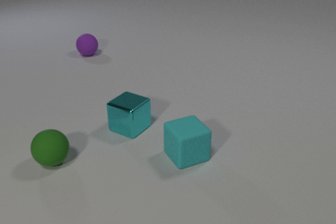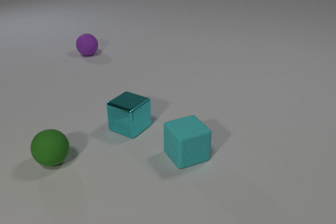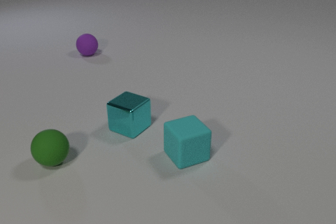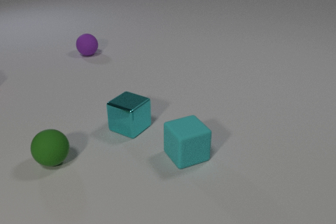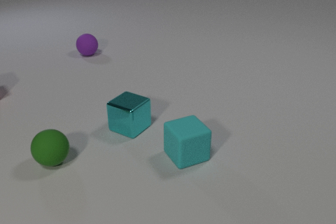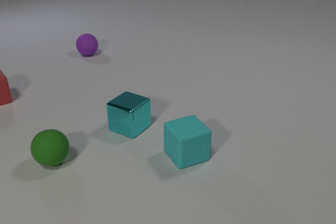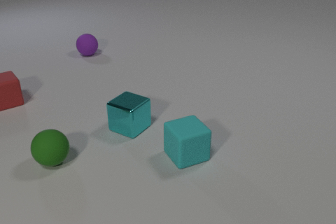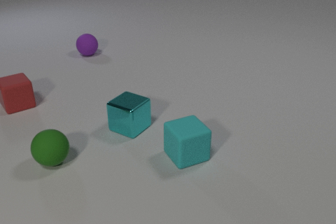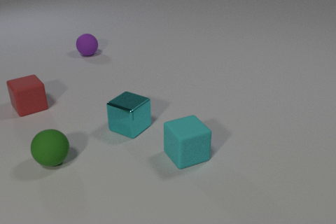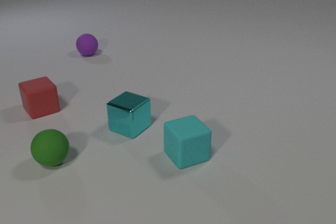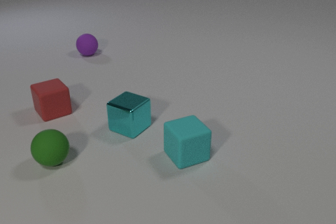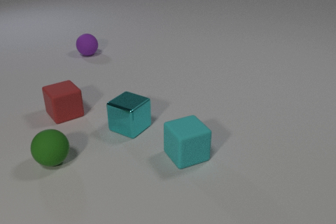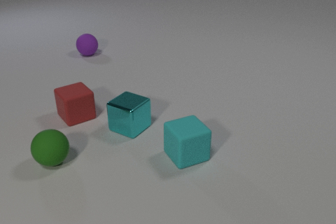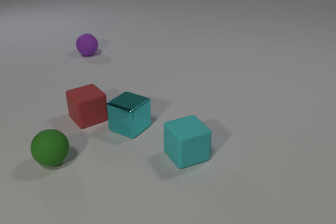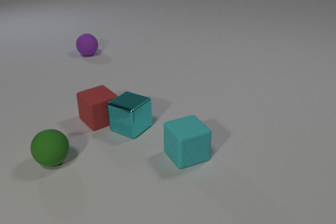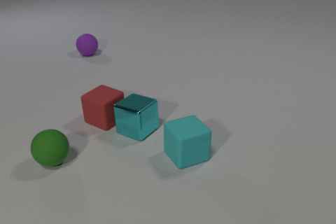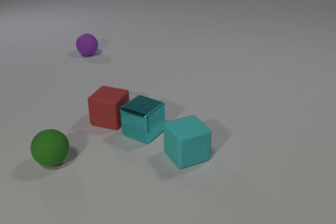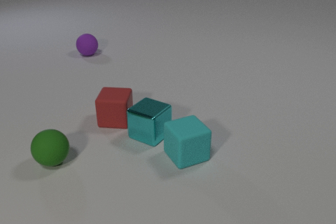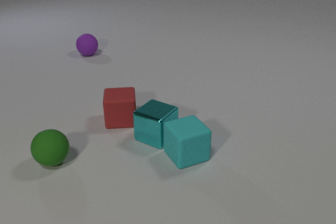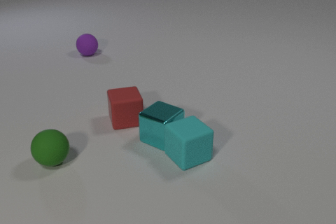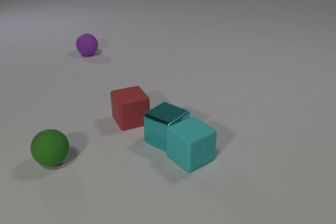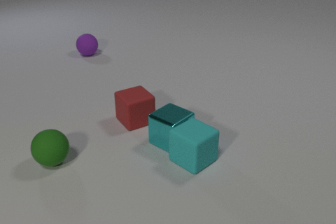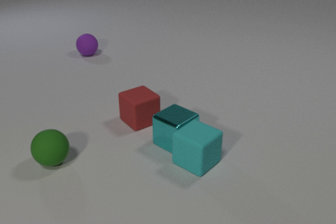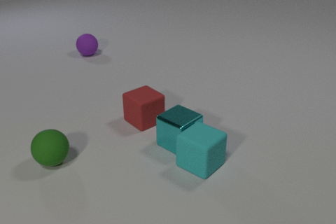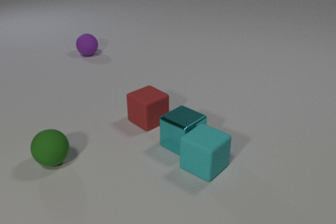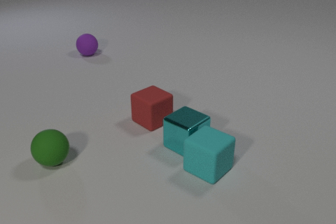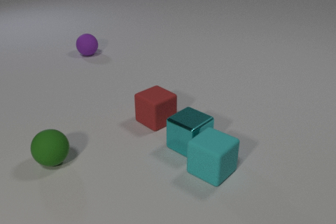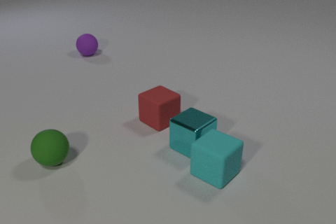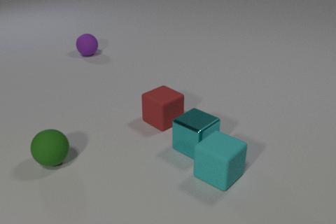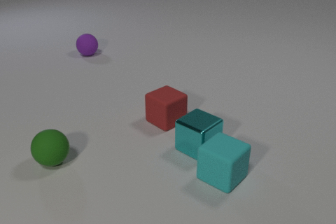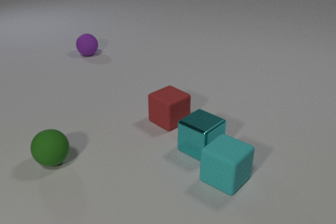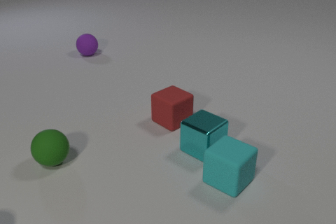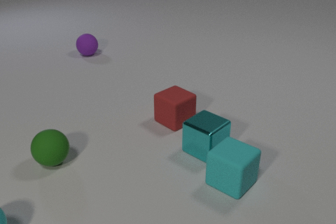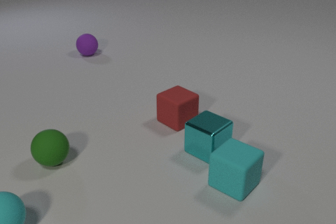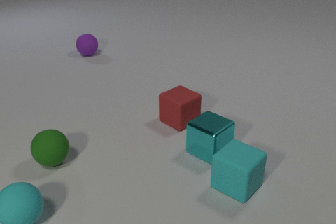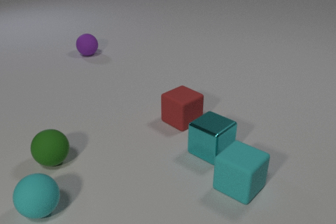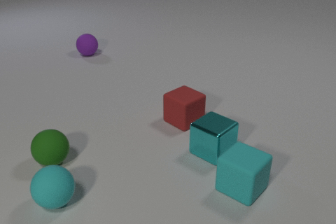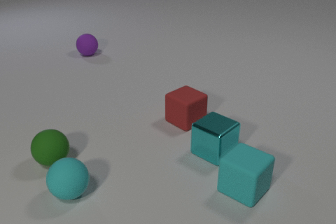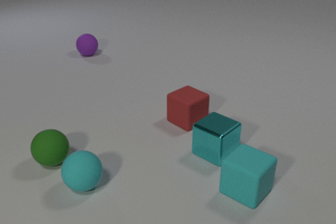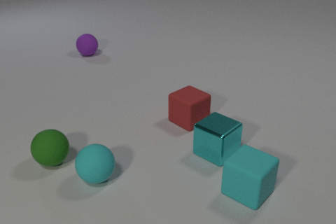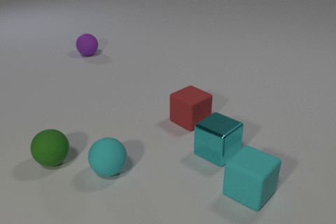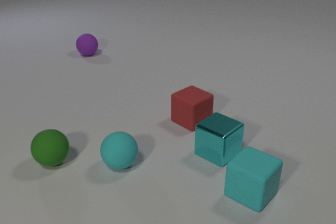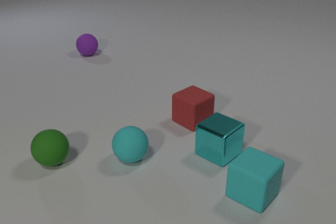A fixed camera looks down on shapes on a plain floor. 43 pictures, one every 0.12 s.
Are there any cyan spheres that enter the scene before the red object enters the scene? no.
How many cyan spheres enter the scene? 1.
What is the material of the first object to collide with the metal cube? rubber.
0.00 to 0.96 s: The red rubber cube comes in at the left edge, slides to the right and toward the camera.
0.96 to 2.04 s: The red rubber cube slides to the right and toward the camera, spins so that its near face slides to the right, counterclockwise seen from above. The cyan metal cube slides to the right and toward the camera. The red rubber cube and the cyan metal cube collide.
2.04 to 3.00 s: The red rubber cube slides to the right, spins counterclockwise seen from above by about 45 degrees, its near face sliding to the right. The cyan metal cube slides to the right and toward the camera. The cyan rubber cube slides to the right and toward the camera, spins counterclockwise seen from above by about 15 degrees, its near face sliding to the right. The cyan metal cube and the cyan rubber cube collide.
3.00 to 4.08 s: The red rubber cube slides to the right. The cyan metal cube slides to the right. The cyan rubber sphere comes in at the left edge, rolls to the right. The cyan rubber cube slides to the right and toward the camera.
4.08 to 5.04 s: The red rubber cube slides to the right. The cyan metal cube slides to the right. The cyan rubber sphere rolls to the right and away from the camera. The cyan rubber cube slides to the right and toward the camera.
